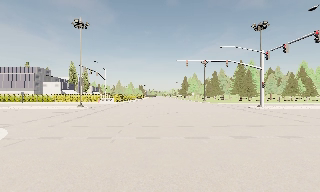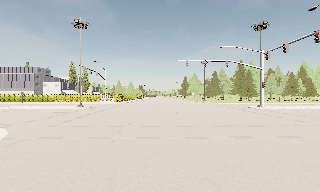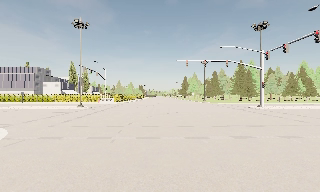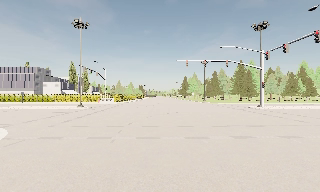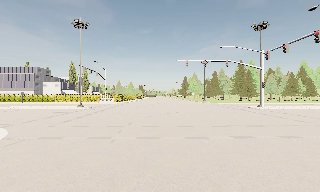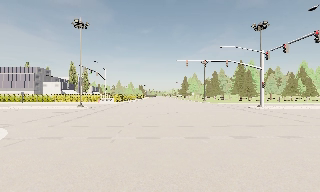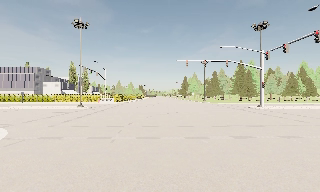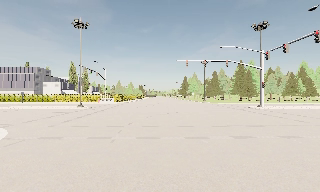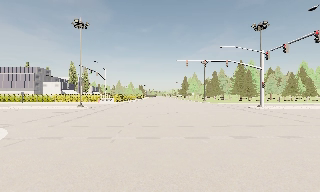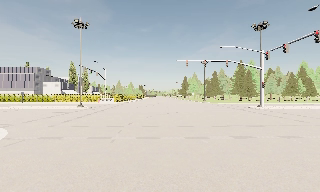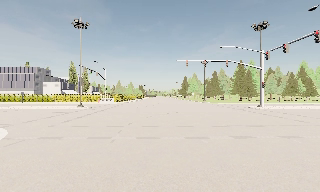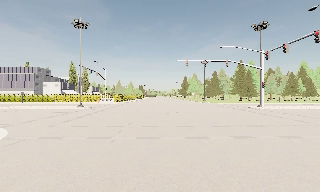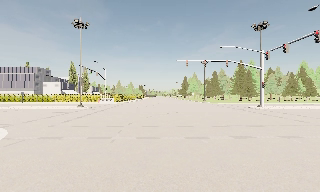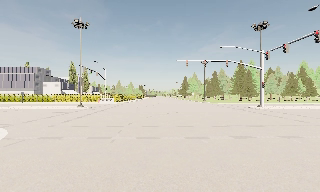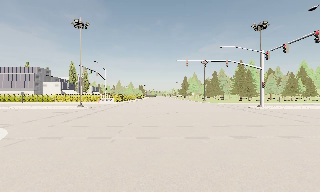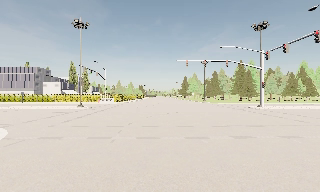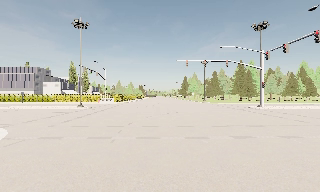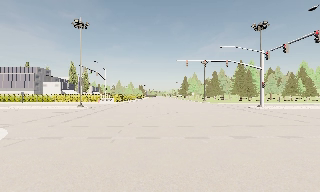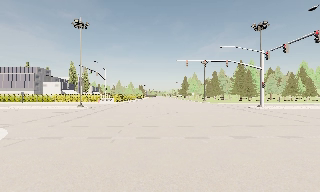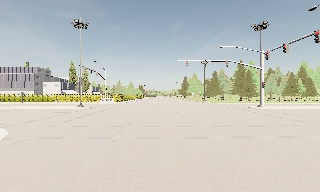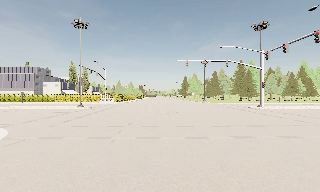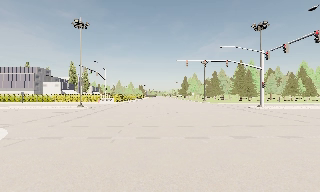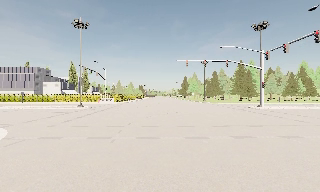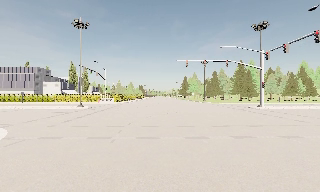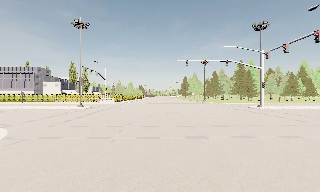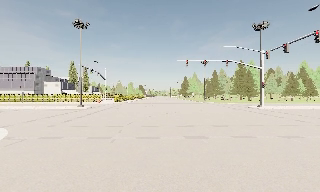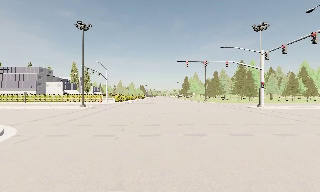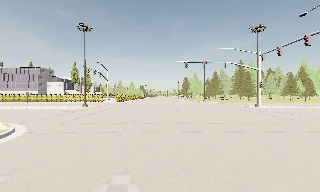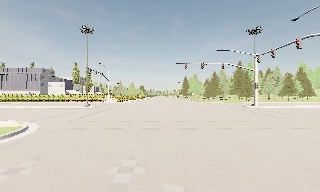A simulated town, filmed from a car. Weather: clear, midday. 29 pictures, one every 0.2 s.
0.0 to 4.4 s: The camera keeps its place and its aim.
4.4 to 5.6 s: The camera travels backward, about 2 m, so what stands in front gets smaller. It gains speed.
The film runs backward here.
